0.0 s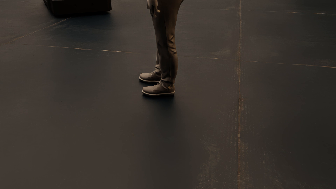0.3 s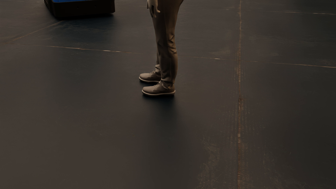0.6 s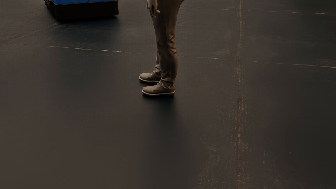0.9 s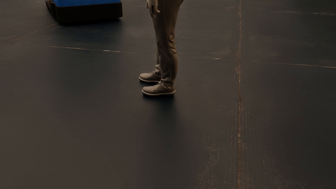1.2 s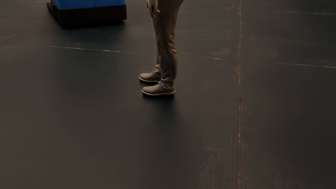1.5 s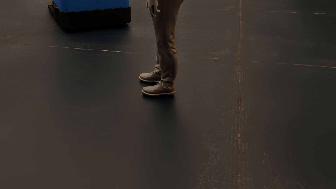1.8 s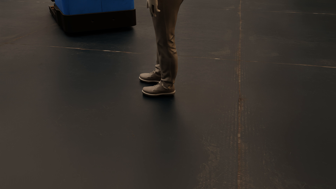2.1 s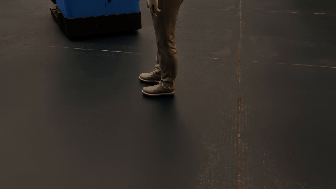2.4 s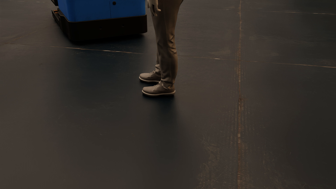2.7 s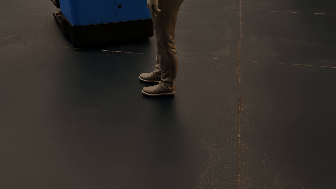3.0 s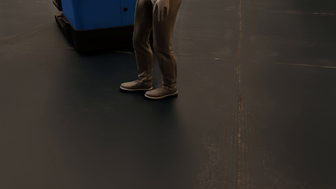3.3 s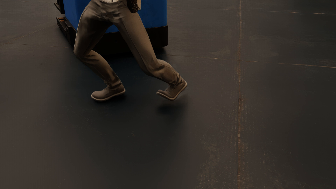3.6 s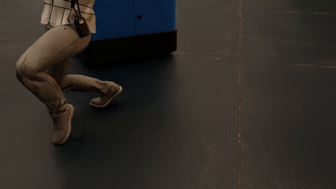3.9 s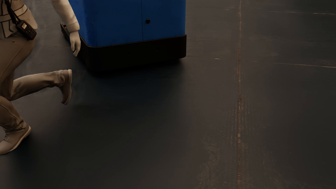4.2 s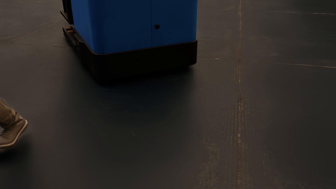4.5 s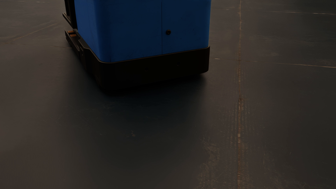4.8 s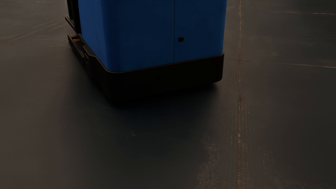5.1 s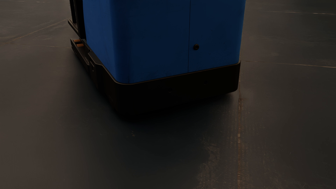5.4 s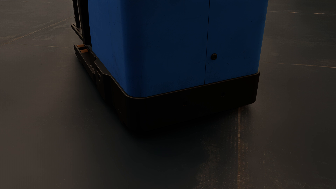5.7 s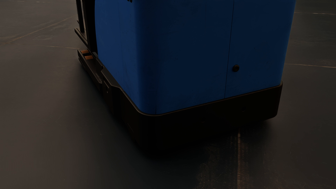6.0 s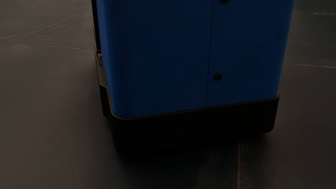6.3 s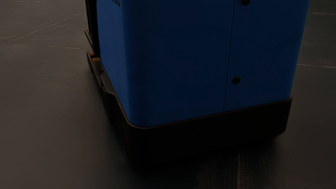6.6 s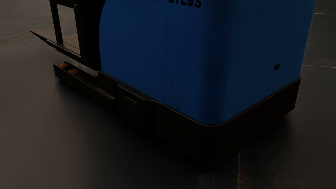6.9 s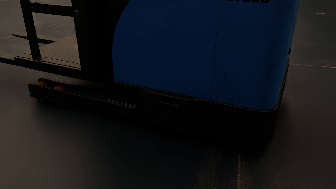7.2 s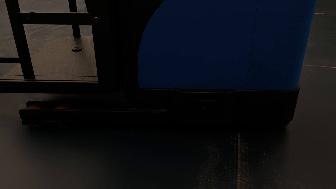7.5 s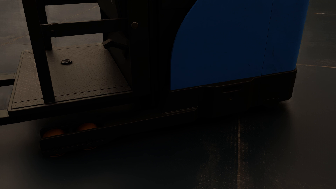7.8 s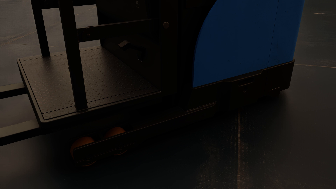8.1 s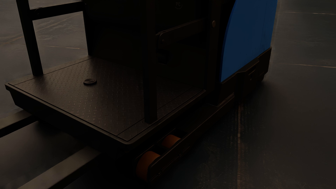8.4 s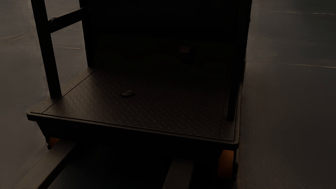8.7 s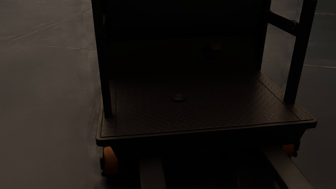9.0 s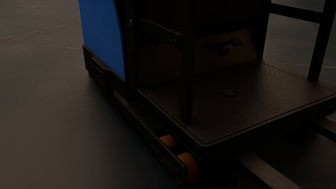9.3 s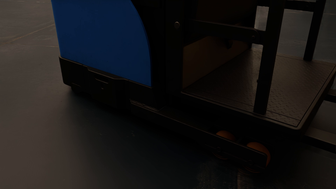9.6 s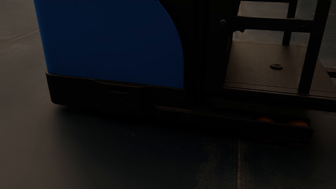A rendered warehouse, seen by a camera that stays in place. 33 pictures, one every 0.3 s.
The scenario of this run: Near miss between a forklift and a person.
